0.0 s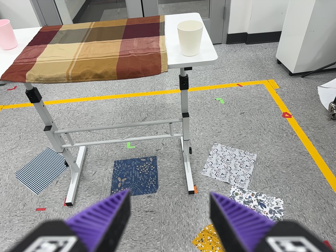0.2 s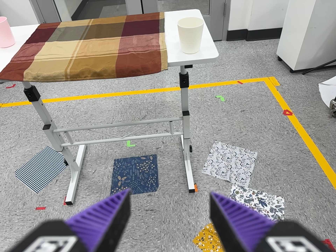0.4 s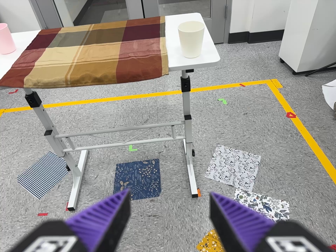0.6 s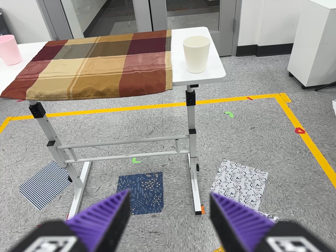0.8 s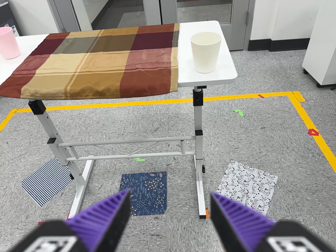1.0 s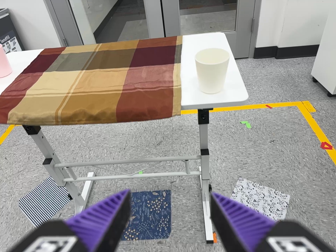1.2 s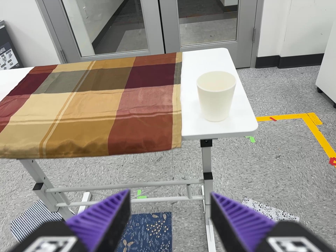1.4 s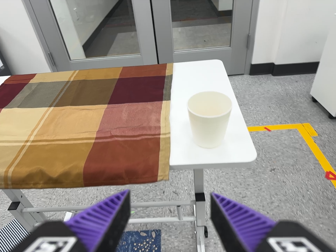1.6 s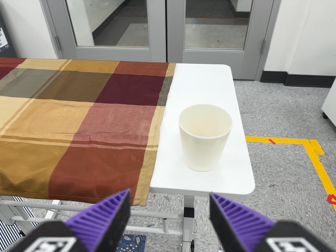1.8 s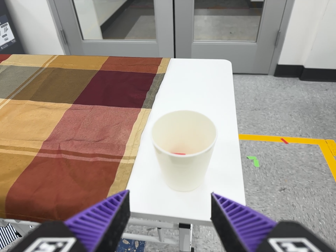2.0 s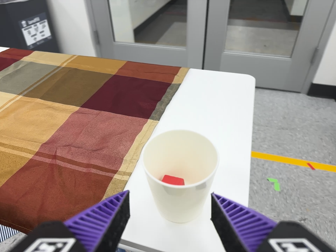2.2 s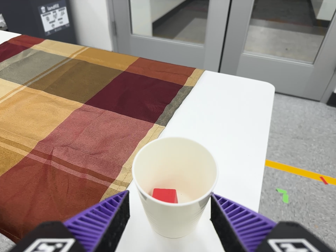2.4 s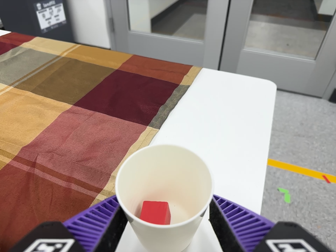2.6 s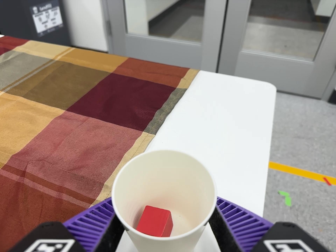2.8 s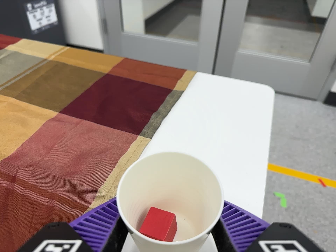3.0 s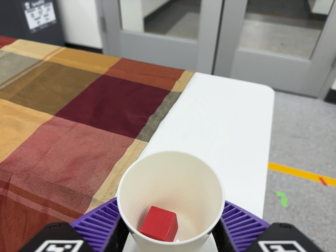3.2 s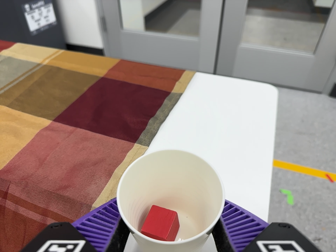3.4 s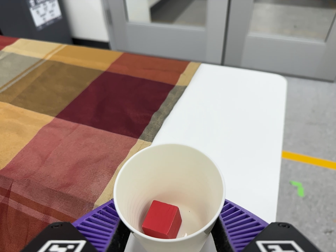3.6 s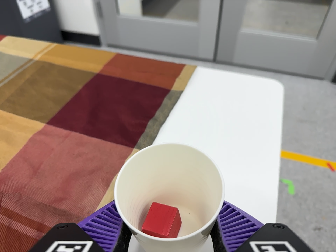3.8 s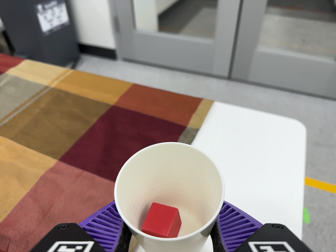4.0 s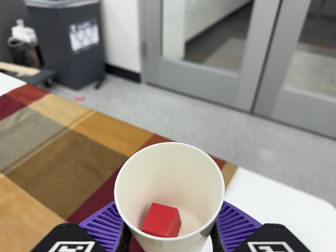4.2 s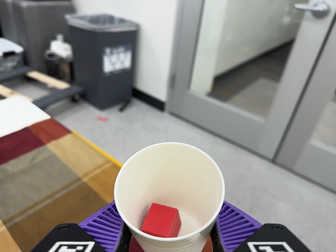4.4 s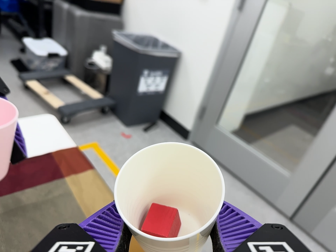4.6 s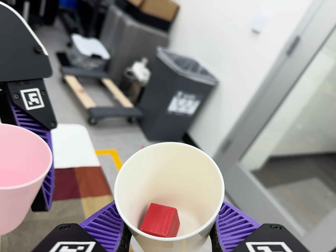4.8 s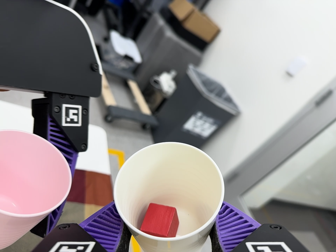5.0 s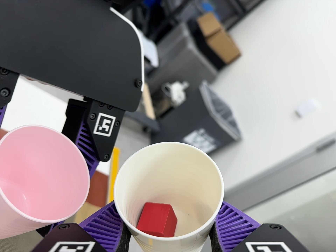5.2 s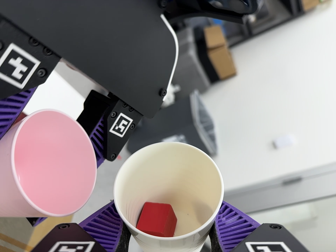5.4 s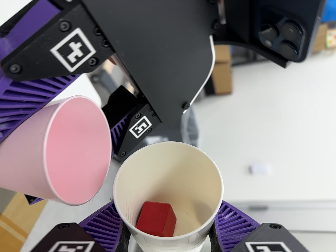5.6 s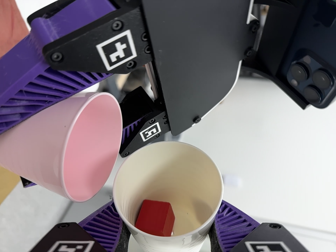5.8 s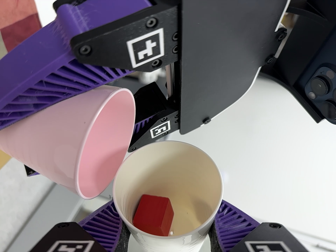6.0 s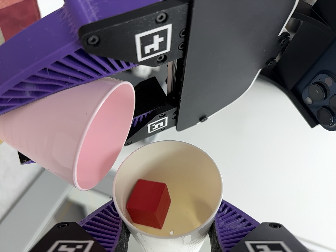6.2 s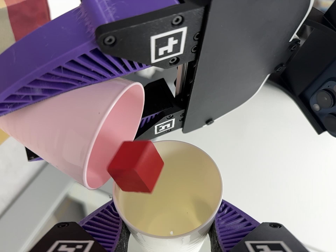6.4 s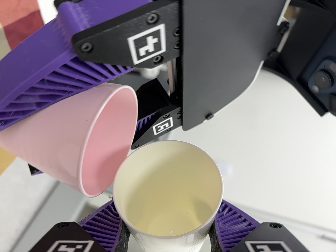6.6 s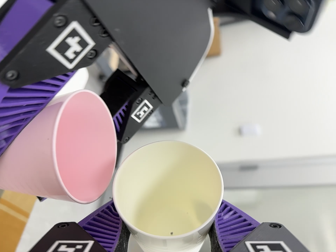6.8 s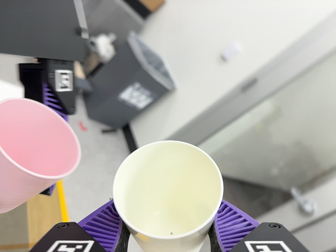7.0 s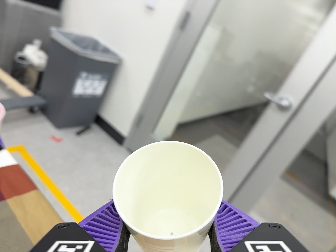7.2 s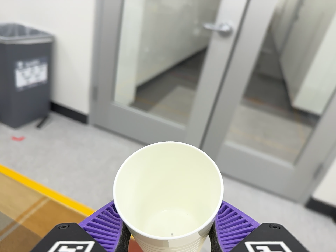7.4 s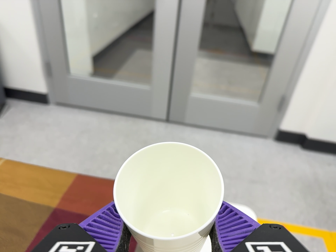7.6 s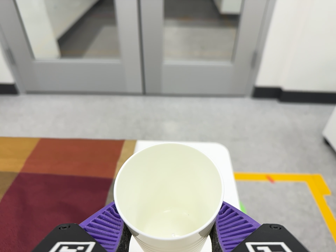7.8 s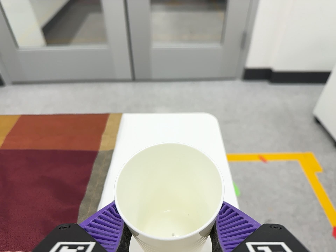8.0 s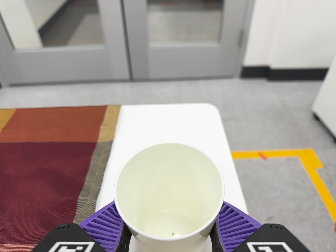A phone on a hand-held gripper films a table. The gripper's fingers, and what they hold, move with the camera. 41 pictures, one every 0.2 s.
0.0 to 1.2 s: The camera travels forward and toward the top of its view, about 30 cm, so what stands in front looms larger.
1.2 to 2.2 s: The camera pans to its left by about 10 degrees. It travels forward, toward the top of its view and to its right, about 32 cm, so what stands in front looms larger. It rolls about its line of sight by about 20 degrees, and the scene rotates clockwise.
2.2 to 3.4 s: The camera travels forward, about 8 cm, so what stands in front looms larger.
3.4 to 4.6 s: The scene slides to the right, as the camera pans about 20 degrees to its left. It travels toward the top of its view, about 34 cm, so close, fixed things drift downward. Its aim tips toward the top of its view by about 20 degrees, and the scene shifts downward. It rolls about its line of sight by about 45 degrees, and the scene rotates clockwise.
4.6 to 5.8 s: The camera pans to its right by about 15 degrees. It travels to its left and toward the top of its view, about 18 cm. It rolls about its line of sight by about 80 degrees, and the scene rotates clockwise.
5.8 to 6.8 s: The camera travels to its right, about 10 cm. Its aim tips toward the bottom of its view by about 10 degrees, and the scene shifts upward. It rolls about its line of sight by about 55 degrees, and the scene rotates counterclockwise.
6.8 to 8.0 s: The scene slides to the left, as the camera pans about 25 degrees to its right. It travels toward the bottom of its view and to its right, about 32 cm, so close, fixed things drift upward. Its aim tips toward the bottom of its view by about 30 degrees, and the scene shifts upward. It rolls about its line of sight by about 70 degrees, and the scene rotates counterclockwise.
The film runs forward here.
